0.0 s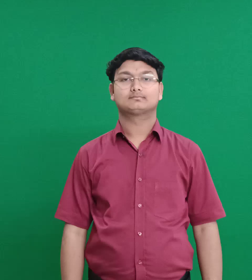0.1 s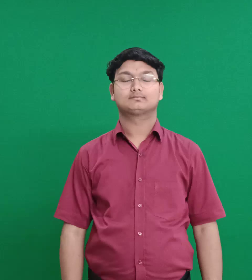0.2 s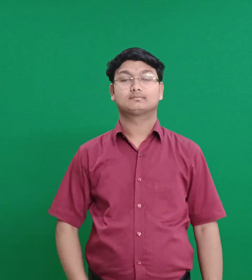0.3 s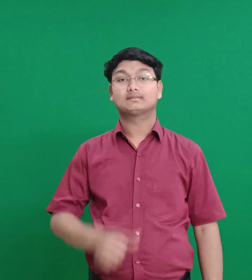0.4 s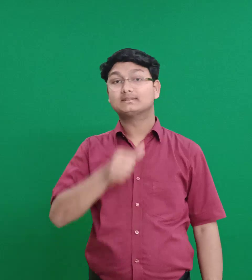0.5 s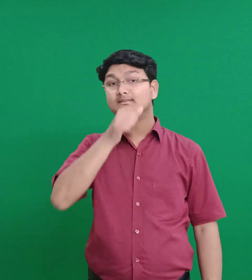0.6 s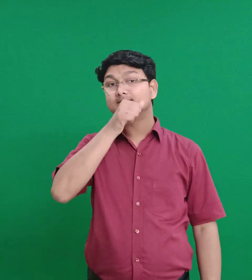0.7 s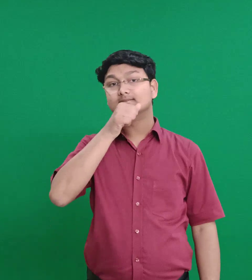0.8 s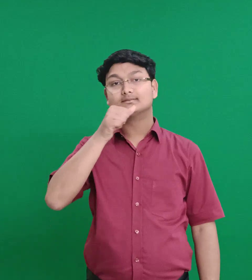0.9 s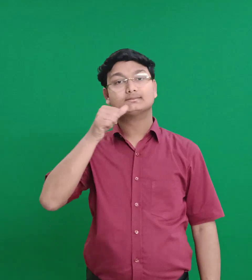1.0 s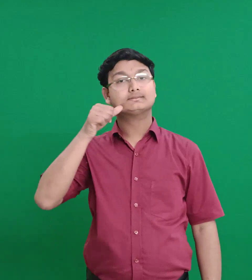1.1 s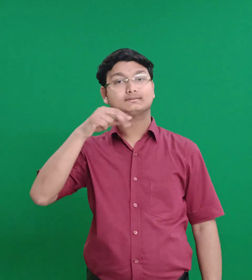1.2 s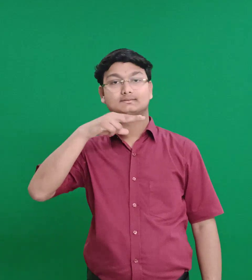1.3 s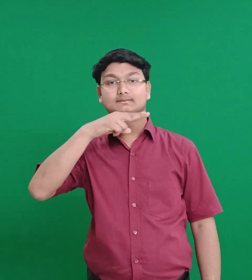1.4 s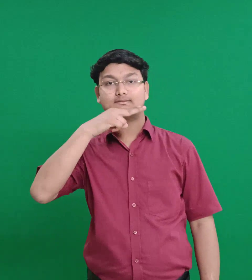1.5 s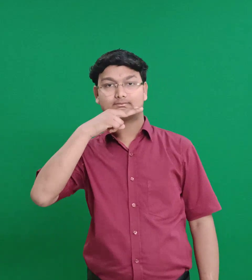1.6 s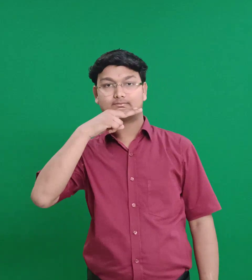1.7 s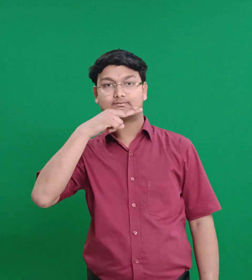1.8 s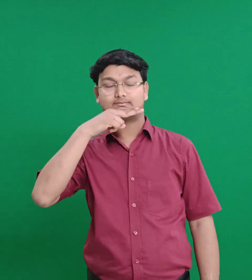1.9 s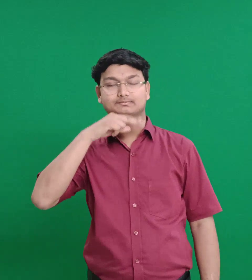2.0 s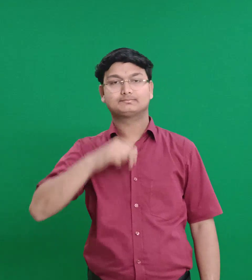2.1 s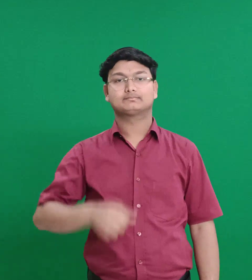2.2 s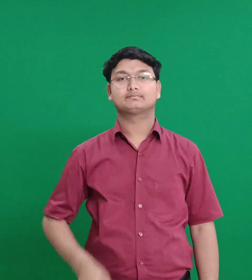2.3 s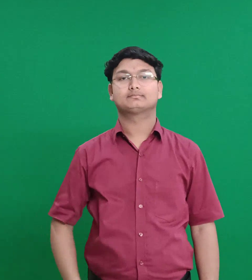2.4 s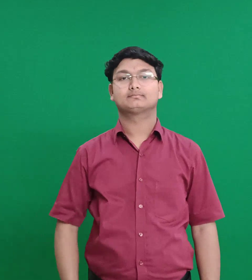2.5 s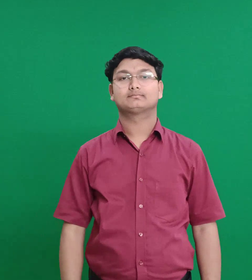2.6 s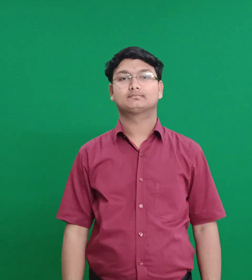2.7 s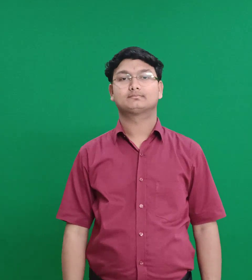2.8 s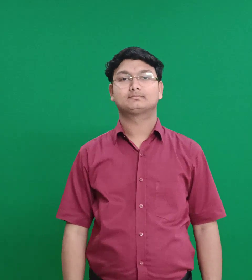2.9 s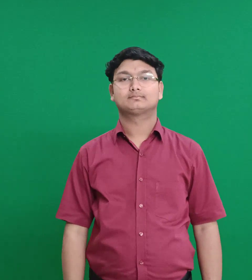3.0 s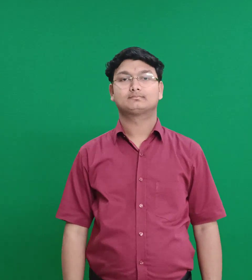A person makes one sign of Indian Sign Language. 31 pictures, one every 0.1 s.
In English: abigail
